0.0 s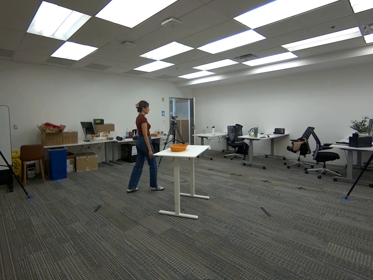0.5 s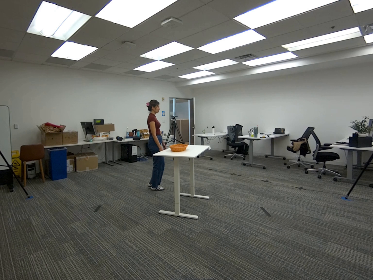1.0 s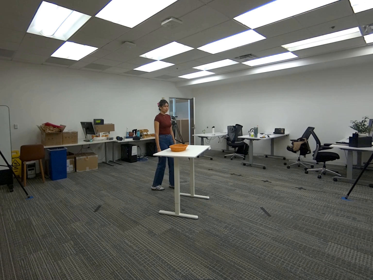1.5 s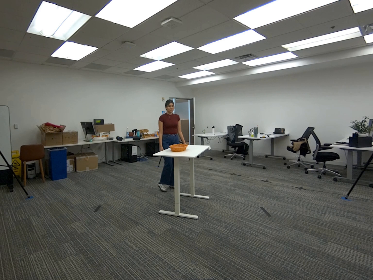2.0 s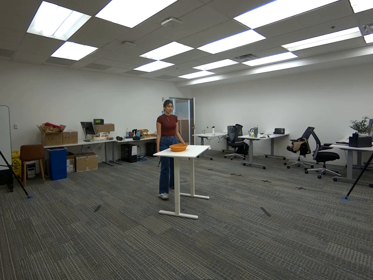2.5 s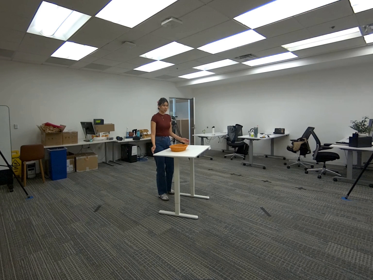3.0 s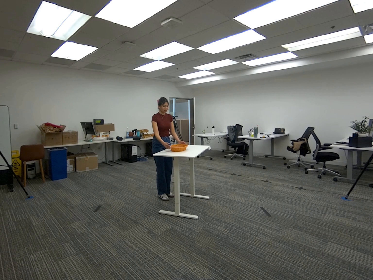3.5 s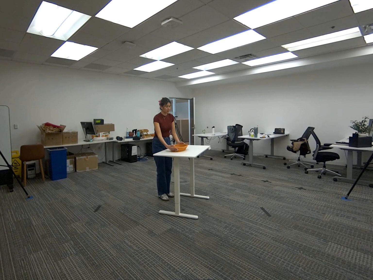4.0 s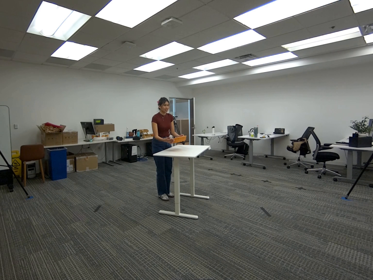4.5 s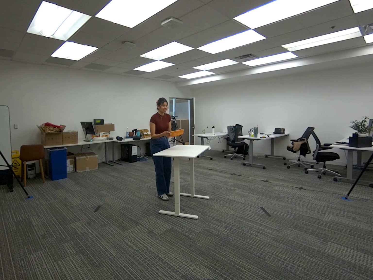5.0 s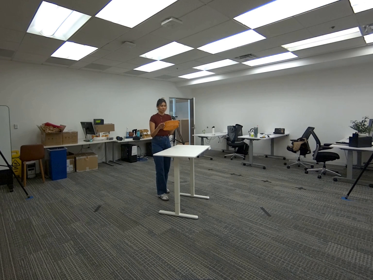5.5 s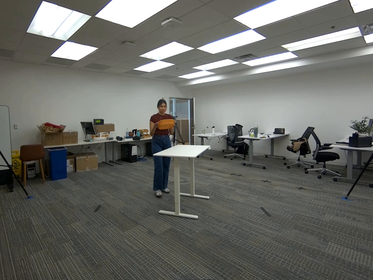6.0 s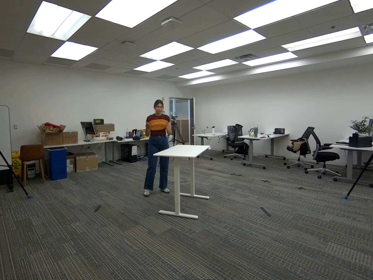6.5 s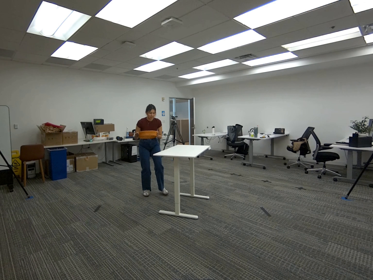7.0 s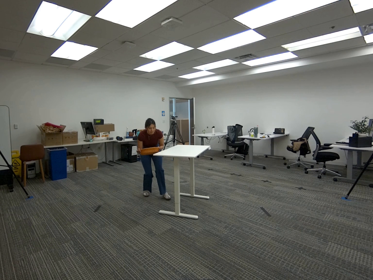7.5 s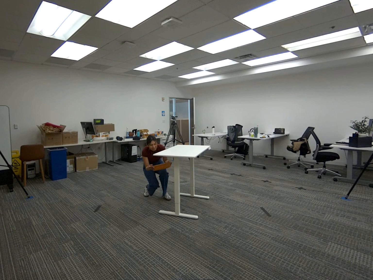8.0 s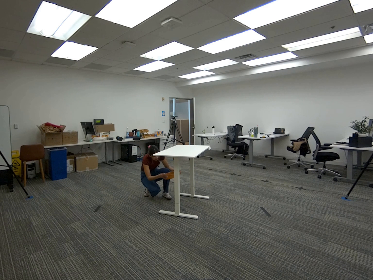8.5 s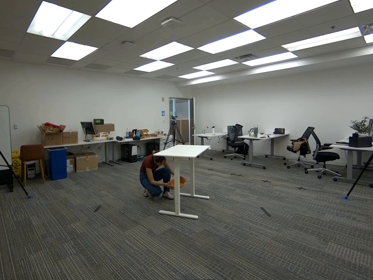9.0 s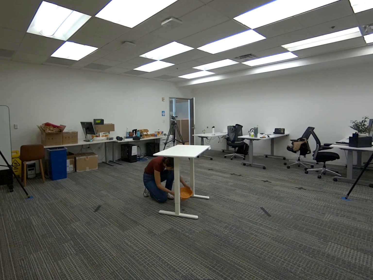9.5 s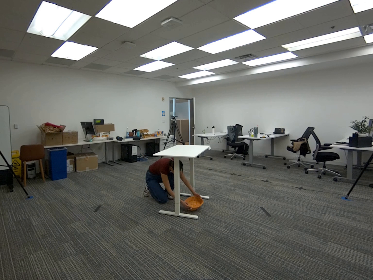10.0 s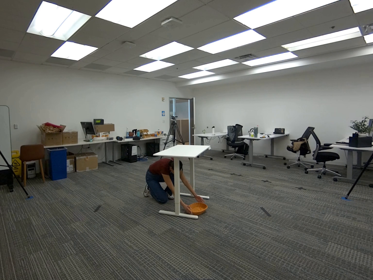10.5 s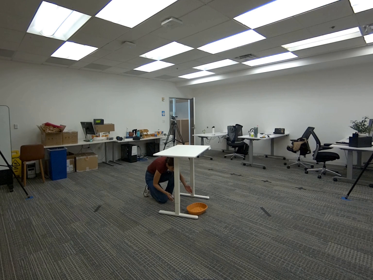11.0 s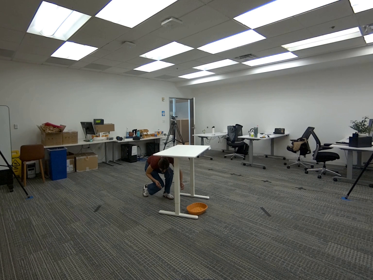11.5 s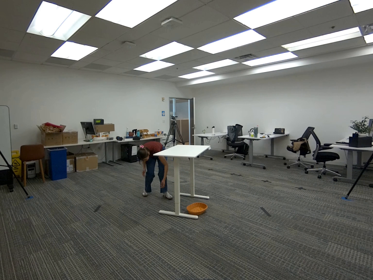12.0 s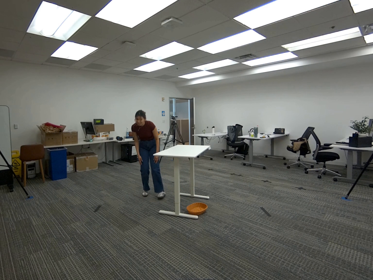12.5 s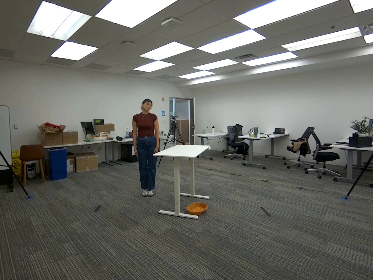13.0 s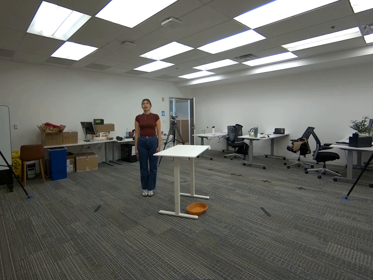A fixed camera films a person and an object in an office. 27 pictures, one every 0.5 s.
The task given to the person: Walk to the woven basket from the white desk, pick up the basket with your both hands and place the basket on the ground.
